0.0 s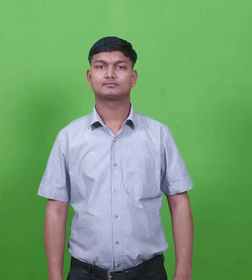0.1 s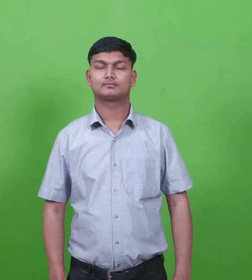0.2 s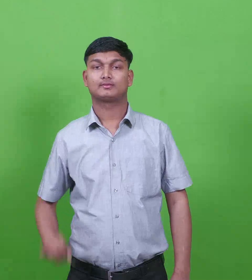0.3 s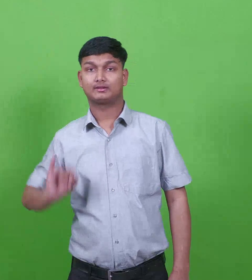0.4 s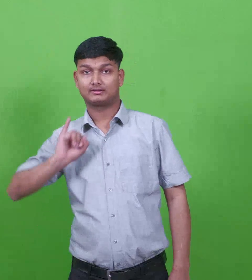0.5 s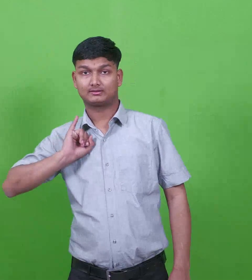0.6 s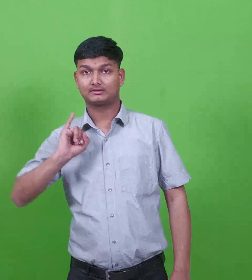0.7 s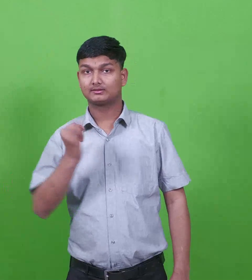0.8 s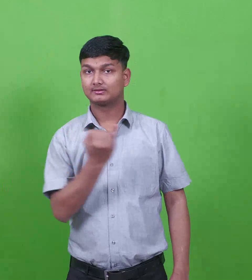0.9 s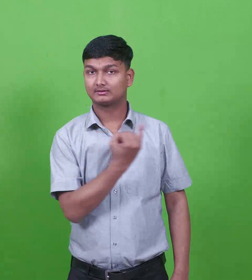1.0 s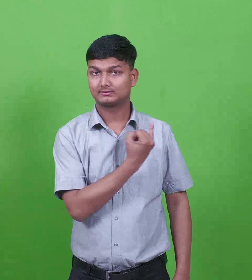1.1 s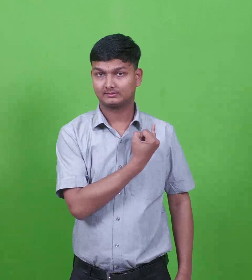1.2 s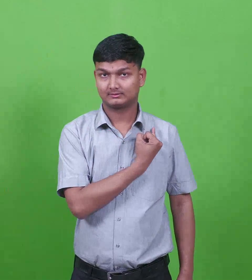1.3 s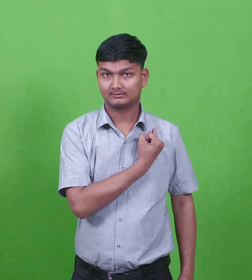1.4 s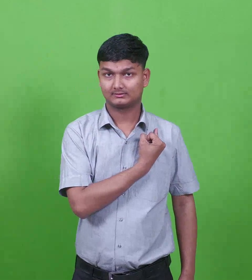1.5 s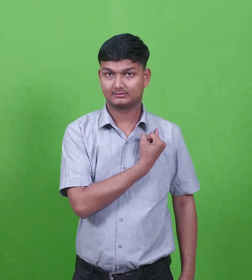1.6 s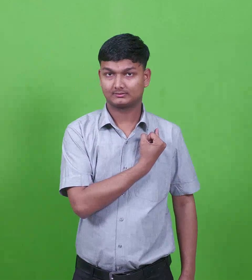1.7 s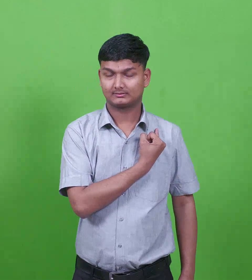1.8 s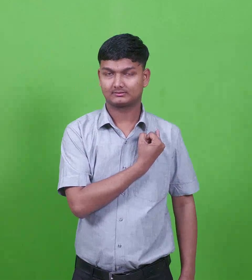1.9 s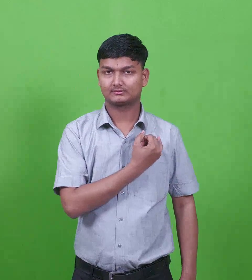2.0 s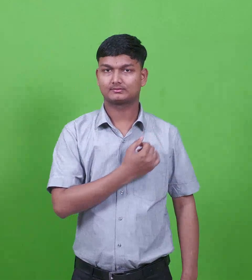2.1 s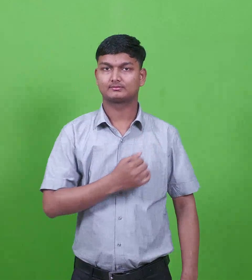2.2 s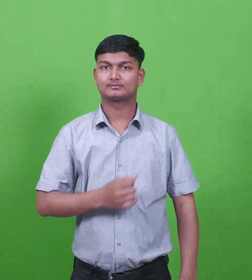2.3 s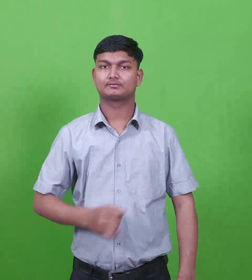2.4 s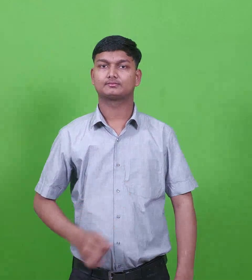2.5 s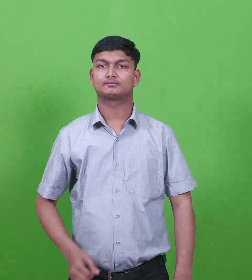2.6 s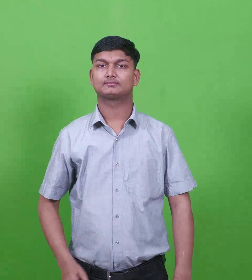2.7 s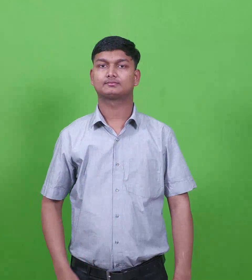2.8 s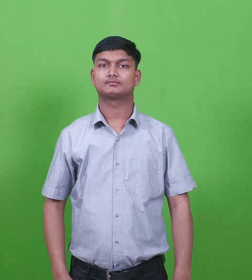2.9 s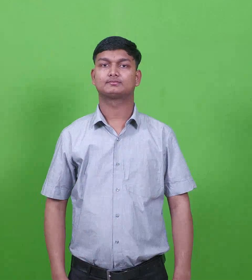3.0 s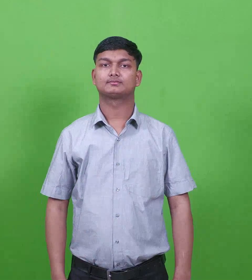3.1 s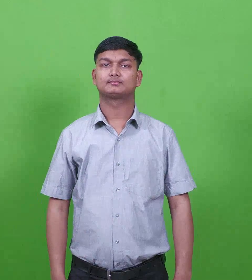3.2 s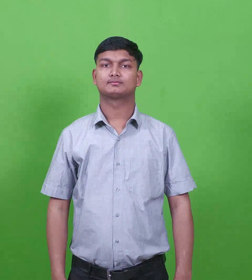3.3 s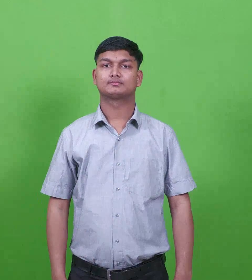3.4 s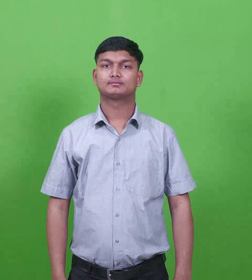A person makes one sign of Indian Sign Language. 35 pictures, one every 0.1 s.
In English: anna
